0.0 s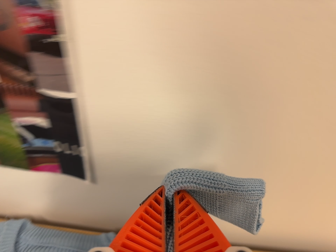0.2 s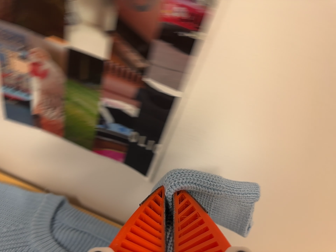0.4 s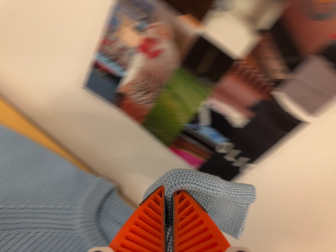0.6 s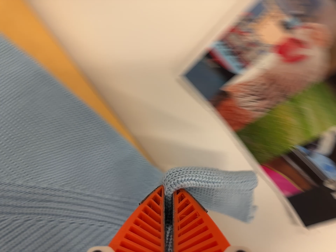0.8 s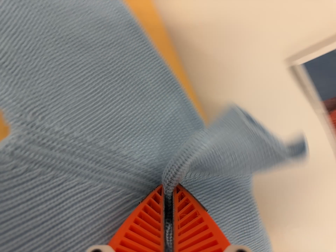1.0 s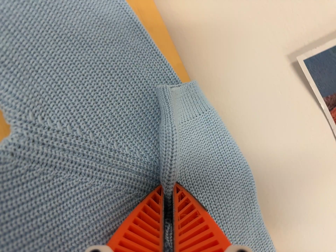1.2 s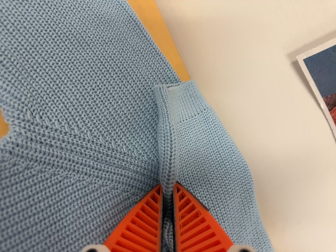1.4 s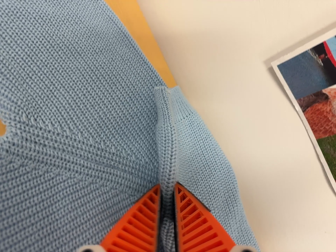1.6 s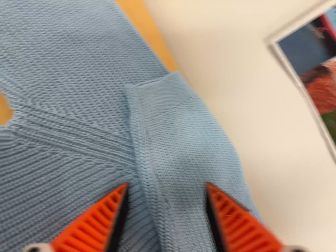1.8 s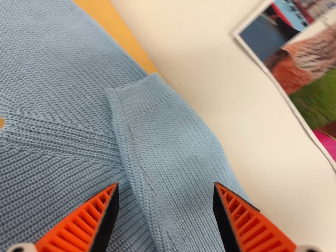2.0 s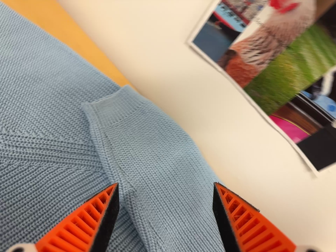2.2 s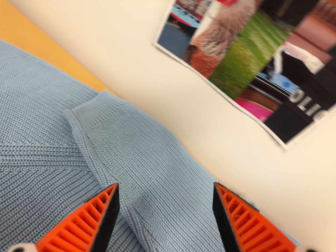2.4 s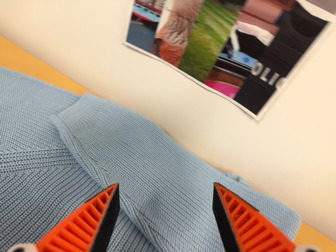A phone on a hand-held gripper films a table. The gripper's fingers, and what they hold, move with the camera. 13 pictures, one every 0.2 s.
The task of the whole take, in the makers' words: right arm across.
0.0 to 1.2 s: The camera travels to its left, about 36 cm, so close, fixed things drift to the right. Its aim tips toward the bottom of its view by about 10 degrees. It rolls about its line of sight by about 60 degrees, and the scene rotates clockwise.
1.2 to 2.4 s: The camera travels to its right, backward and toward the bottom of its view, about 20 cm, so close, fixed things drift to the left. Its aim tips toward the top of its view by about 10 degrees. It rolls about its line of sight by about 35 degrees, and the scene rotates counterclockwise.
The film runs forward here.
